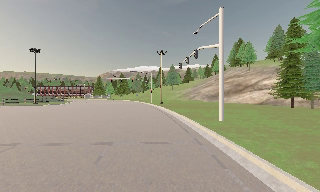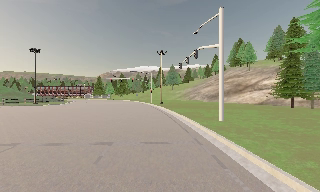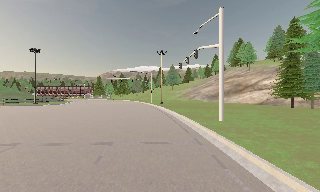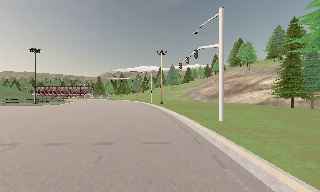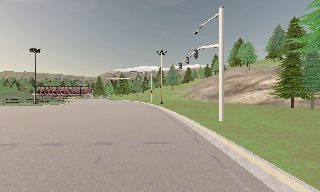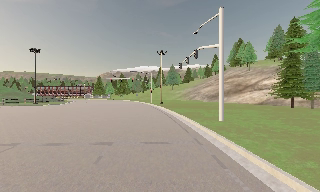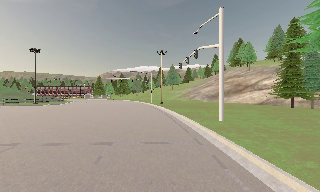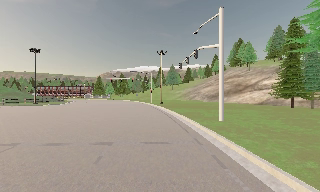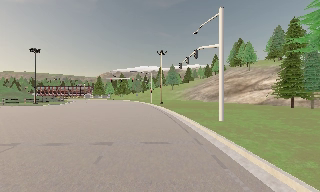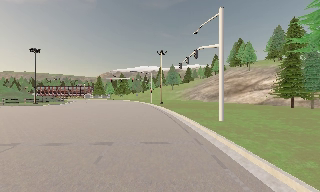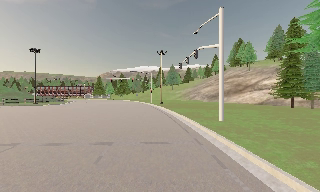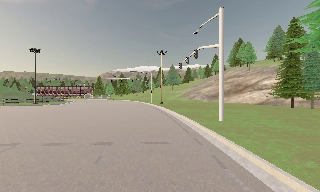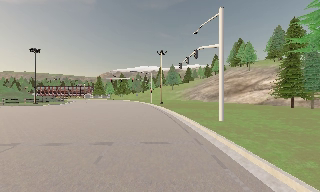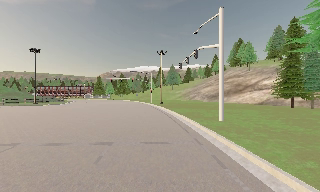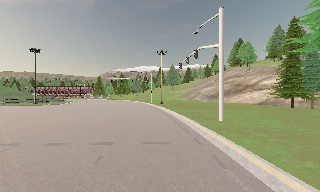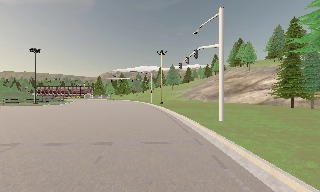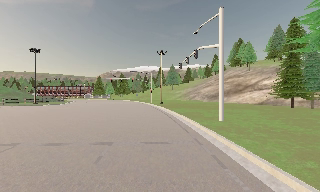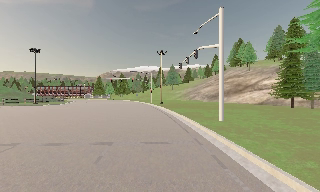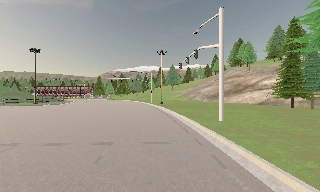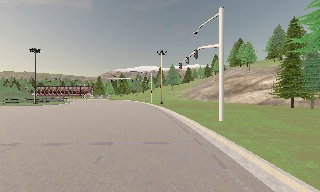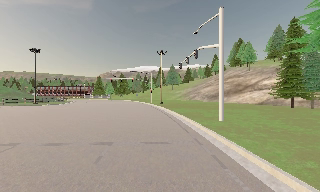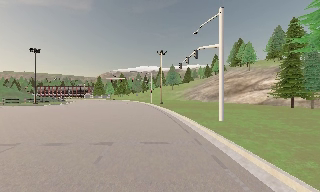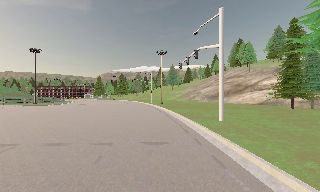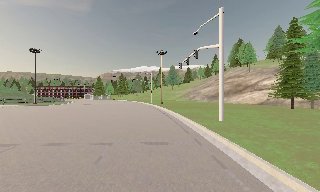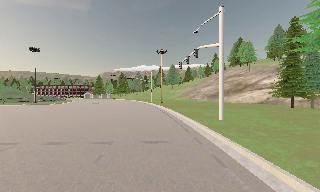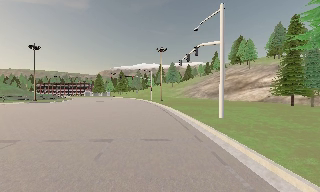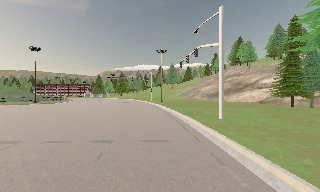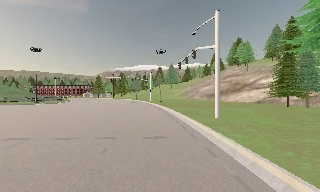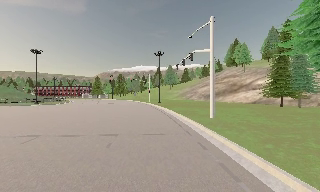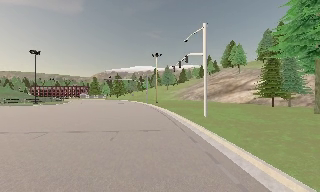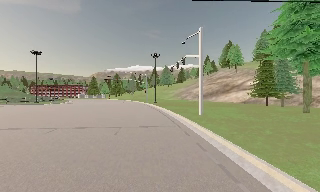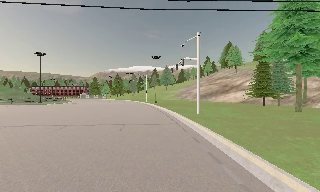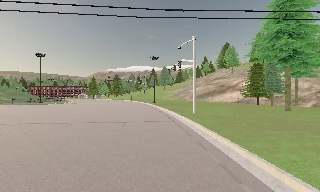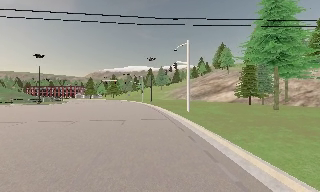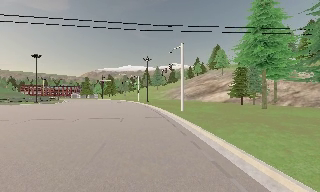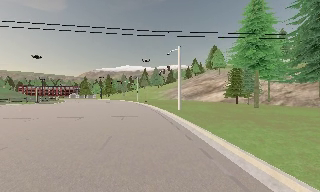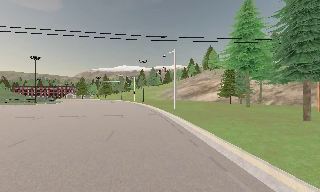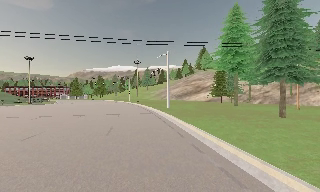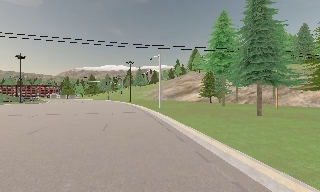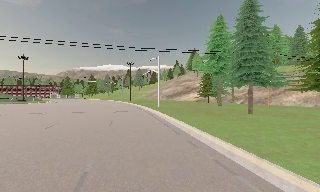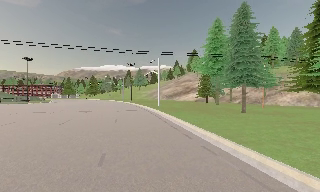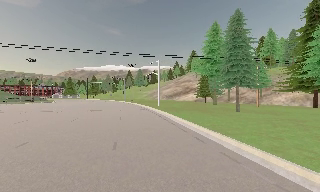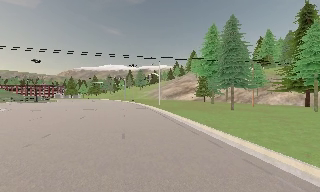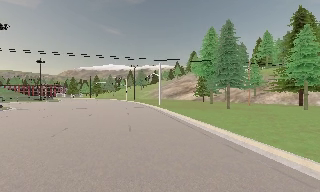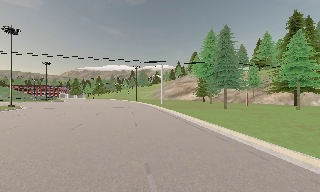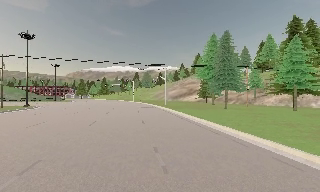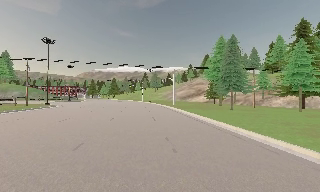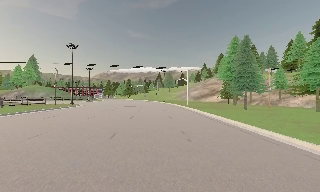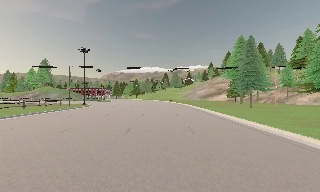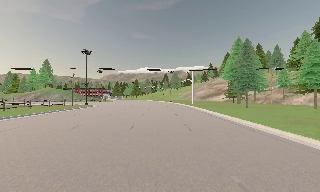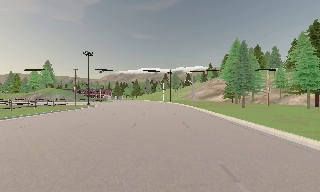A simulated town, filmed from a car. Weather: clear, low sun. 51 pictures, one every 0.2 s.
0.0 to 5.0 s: The camera keeps its place and its aim.
5.0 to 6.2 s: The camera travels backward, about 4 m, so what stands in front gets smaller. It gains speed.
6.2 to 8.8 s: The camera travels backward, about 16 m, so what stands in front gets smaller.
8.8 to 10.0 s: The camera pans to its left, which is counterclockwise from overhead, by about 10 degrees. It travels backward, about 8 m, so what stands in front gets smaller.
The film runs backward here.
